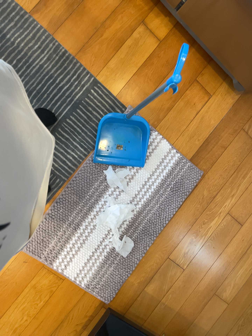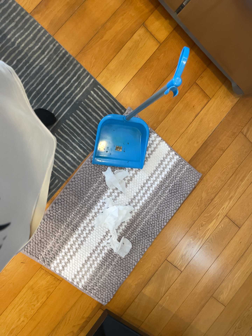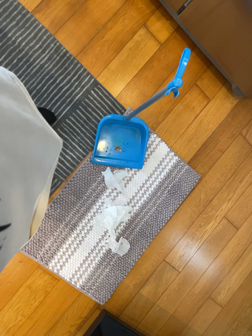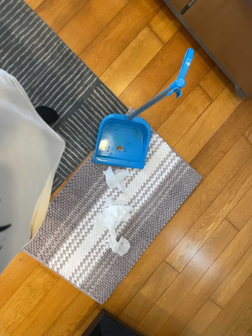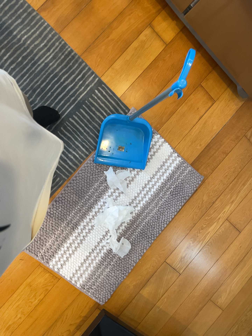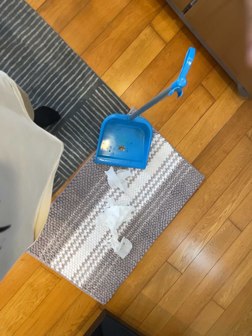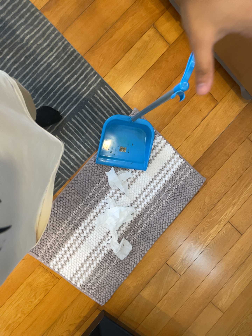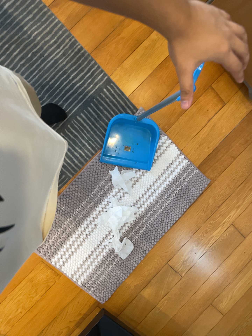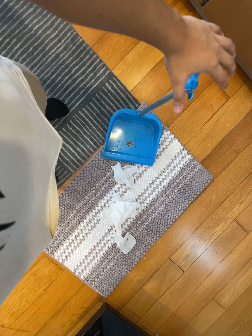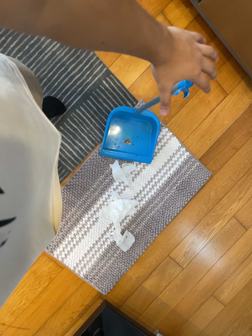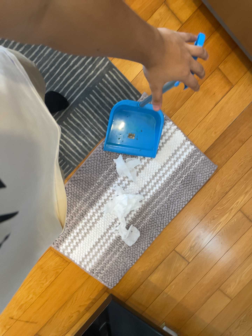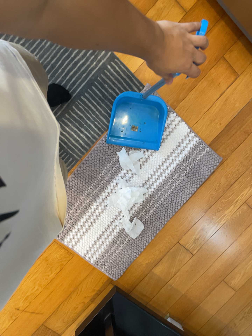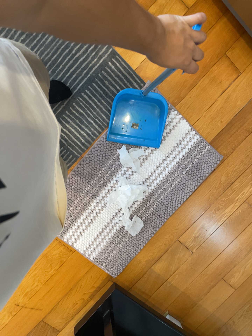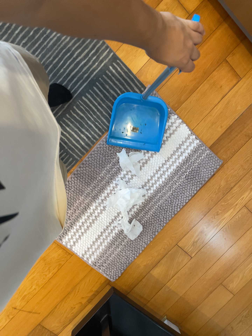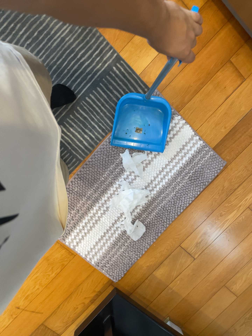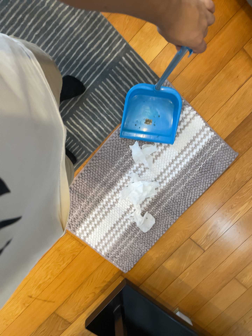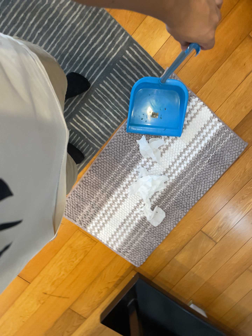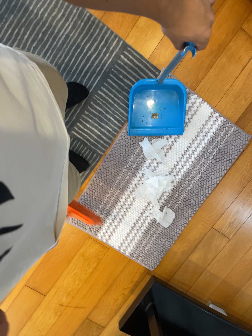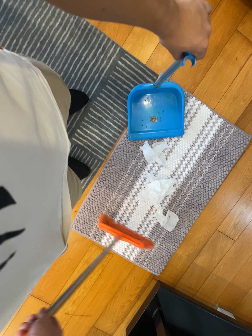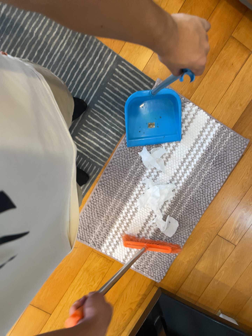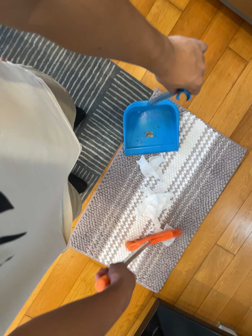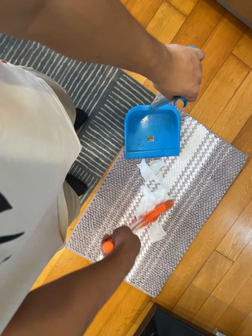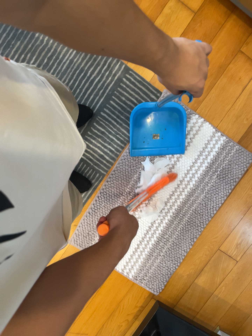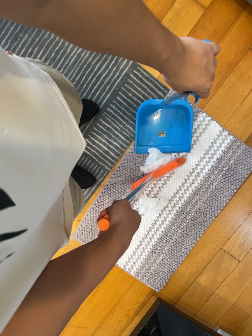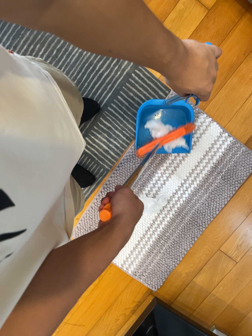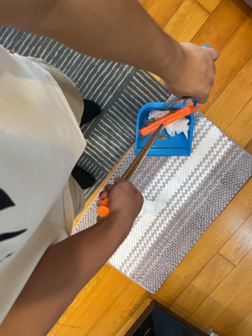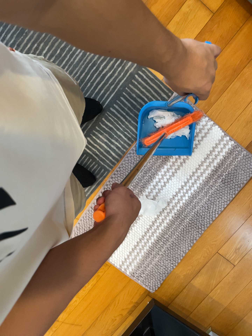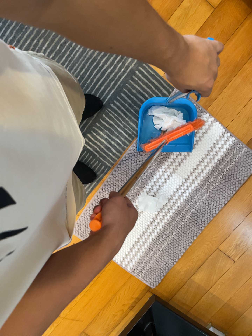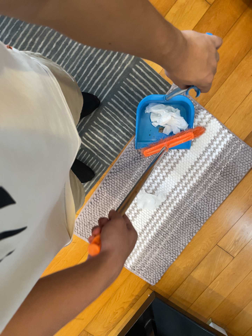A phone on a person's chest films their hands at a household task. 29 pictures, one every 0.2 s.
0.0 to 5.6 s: The camera pans to its left by about 10 degrees. It travels toward the top of its view and forward, about 8 cm.
The film runs forward here.
